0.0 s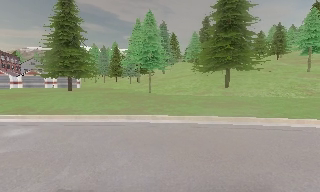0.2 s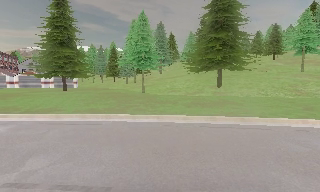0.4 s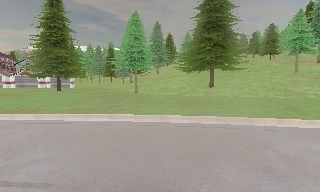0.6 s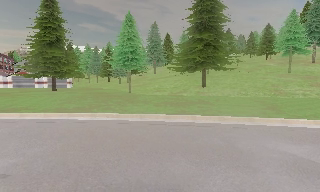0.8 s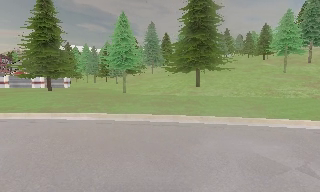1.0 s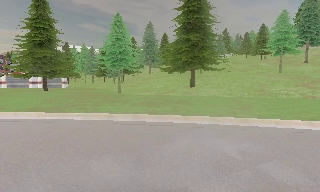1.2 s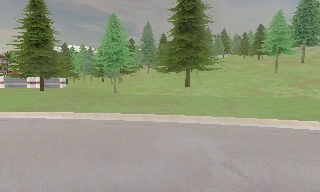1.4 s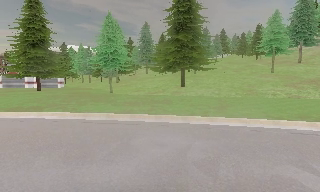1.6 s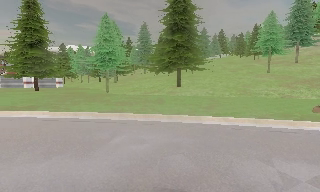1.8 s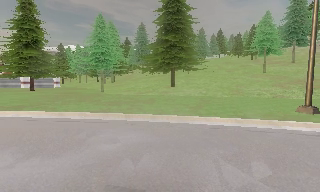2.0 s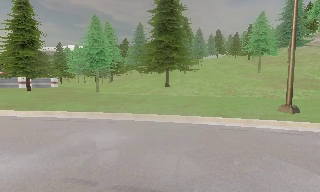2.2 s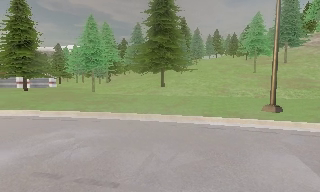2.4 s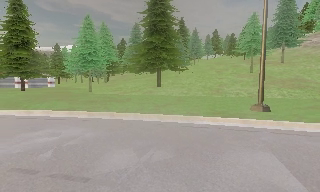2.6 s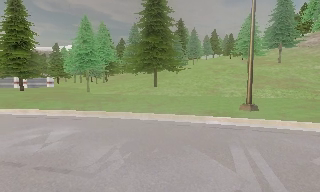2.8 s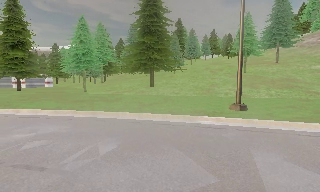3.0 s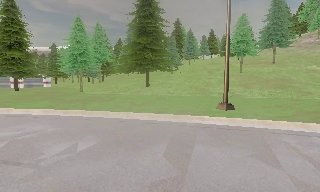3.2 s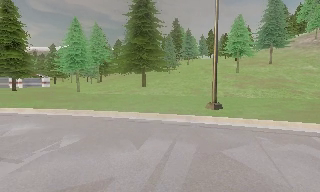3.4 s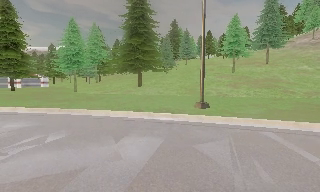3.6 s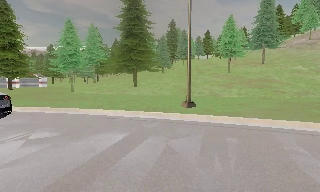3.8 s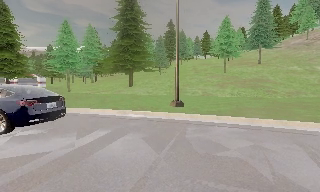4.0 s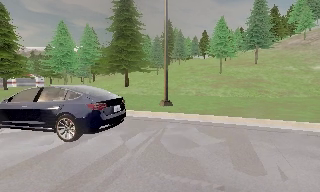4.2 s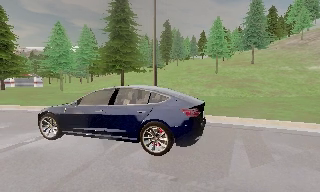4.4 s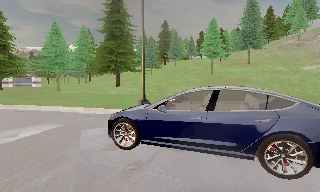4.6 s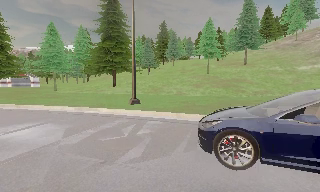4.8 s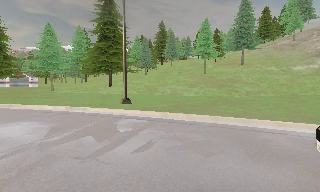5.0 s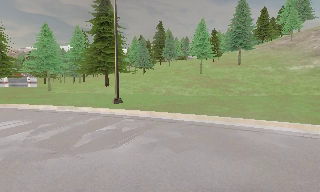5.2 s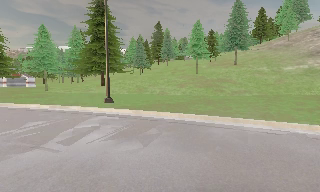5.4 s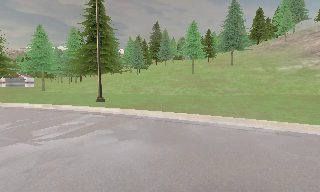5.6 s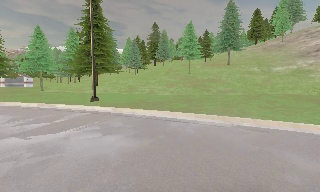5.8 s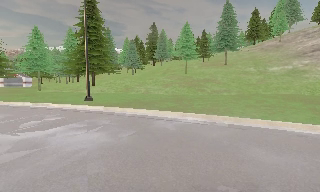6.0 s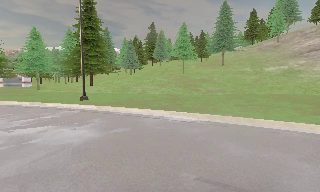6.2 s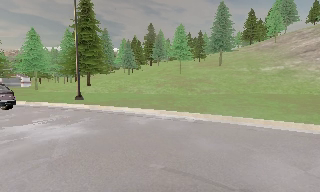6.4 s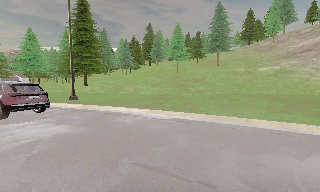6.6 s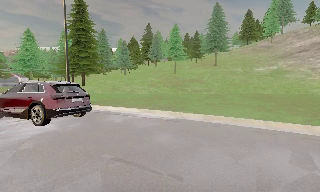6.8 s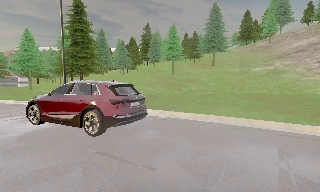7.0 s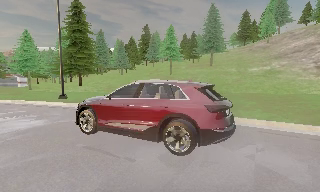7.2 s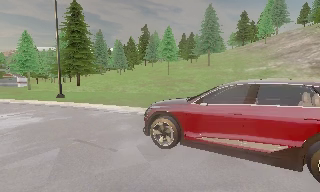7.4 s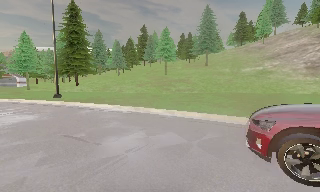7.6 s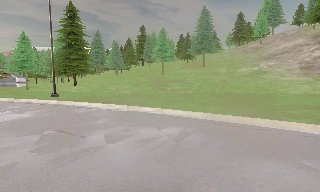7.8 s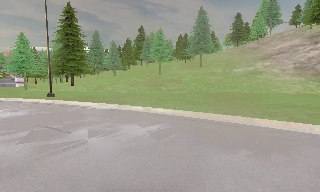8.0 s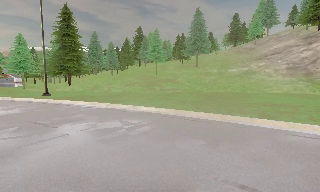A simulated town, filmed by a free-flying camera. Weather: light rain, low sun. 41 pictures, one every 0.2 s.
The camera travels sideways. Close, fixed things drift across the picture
to the left.
0.0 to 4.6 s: The camera travels to its right, about 16 m, so close, fixed things drift to the left.
4.6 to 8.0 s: The camera travels to its right and backward, about 11 m, so close, fixed things drift to the left.
The film runs backward here.
